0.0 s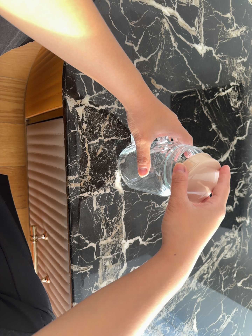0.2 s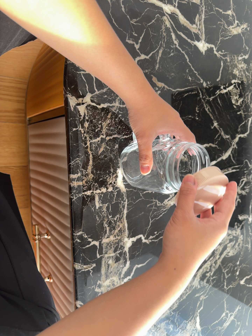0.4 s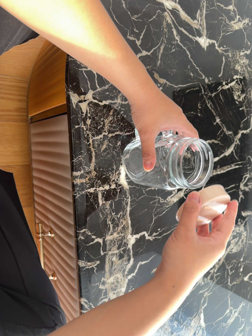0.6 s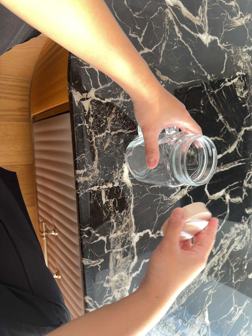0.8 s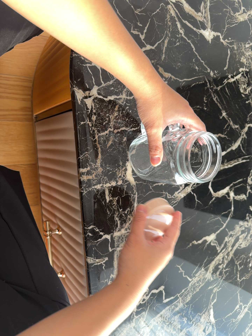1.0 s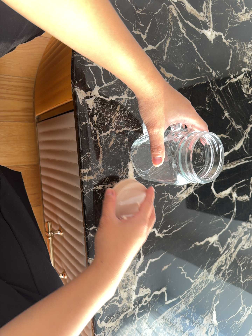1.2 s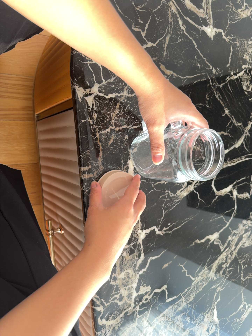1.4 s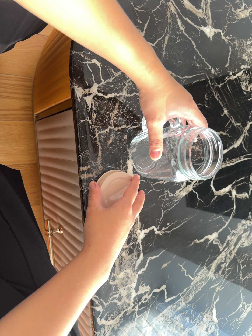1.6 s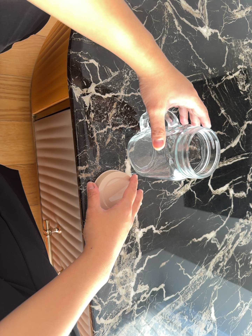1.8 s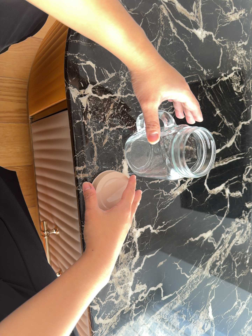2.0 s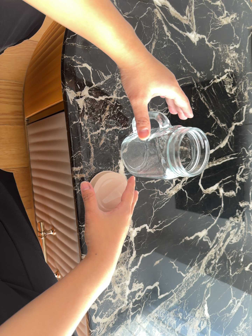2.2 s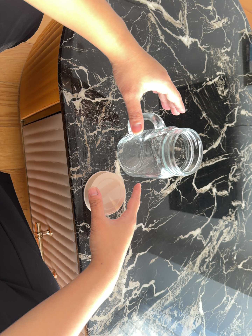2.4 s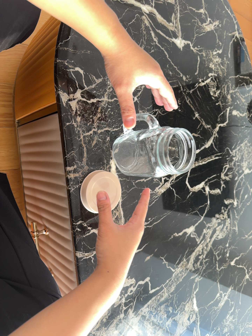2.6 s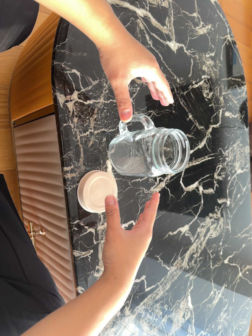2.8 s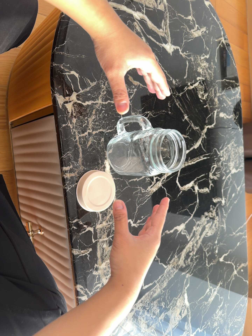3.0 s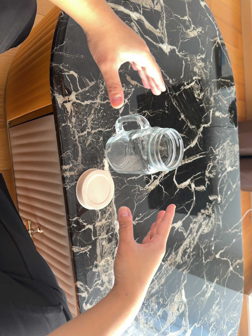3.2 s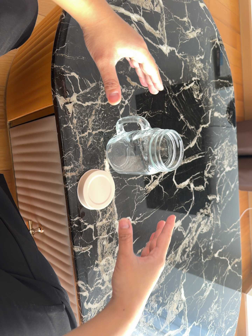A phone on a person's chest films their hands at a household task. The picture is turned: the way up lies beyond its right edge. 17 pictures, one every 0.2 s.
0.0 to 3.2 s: The camera travels backward, about 7 cm, so what stands in front gets smaller.
The film runs backward here.
